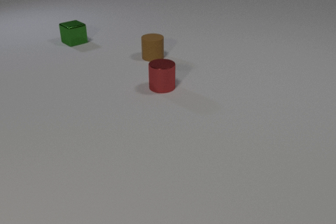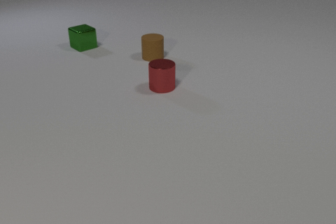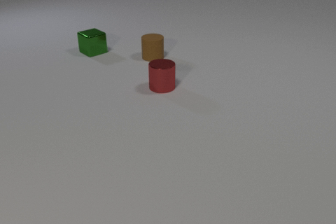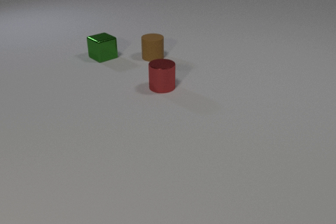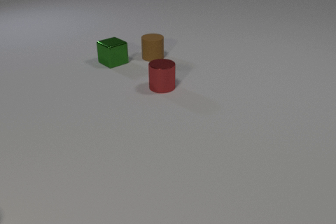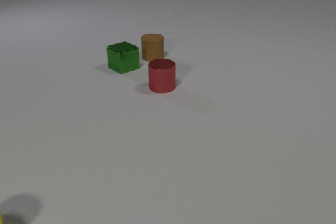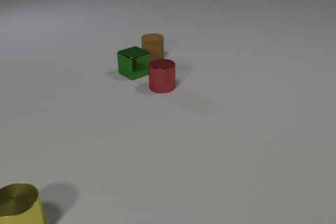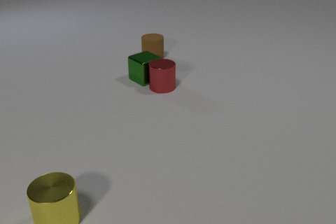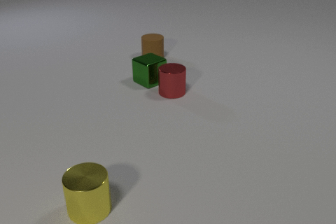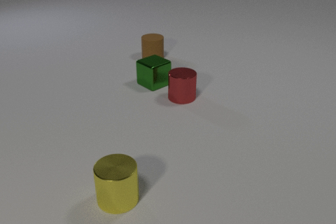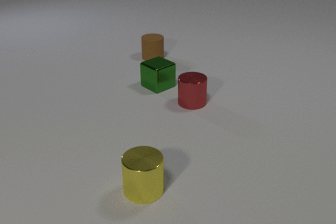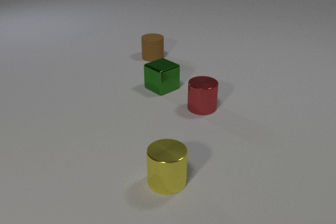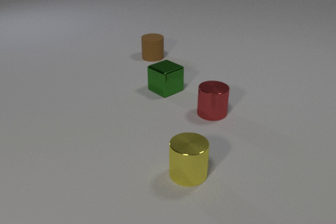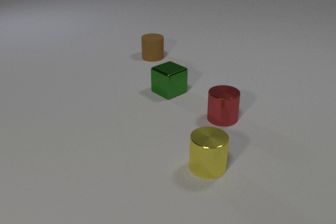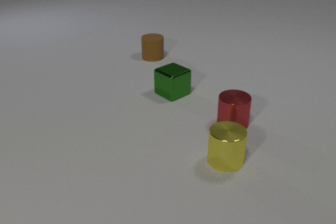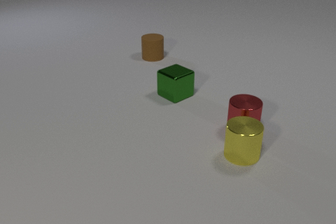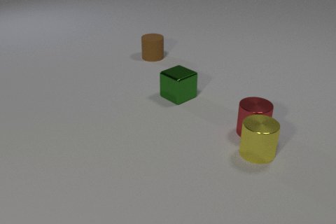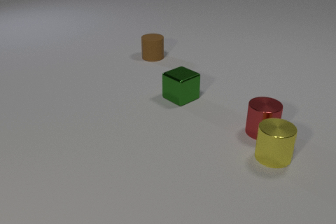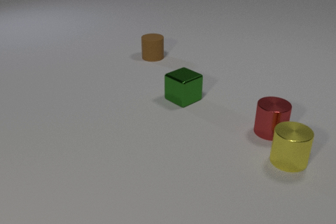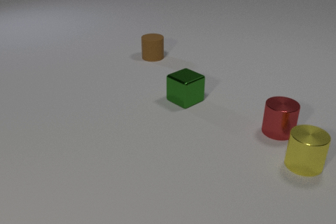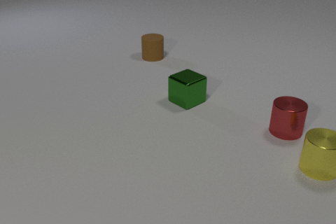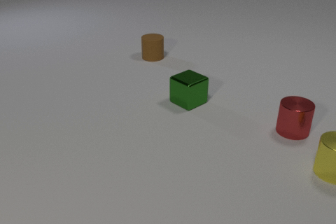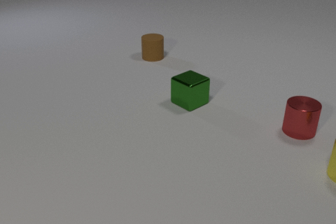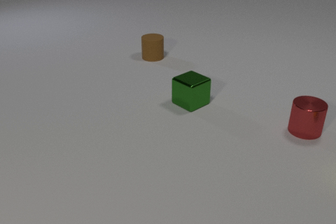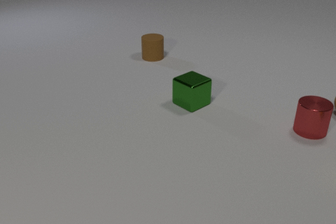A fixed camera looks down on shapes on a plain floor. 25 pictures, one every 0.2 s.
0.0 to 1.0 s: The green metal cube slides toward the camera and to the right.
1.0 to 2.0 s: The green metal cube slides toward the camera and to the right. The red metal cylinder slides toward the camera and to the right. The yellow metal cylinder comes in at the left edge, slides to the right. The green metal cube and the red metal cylinder collide.
2.0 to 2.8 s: The green metal cube slides toward the camera and to the right. The red metal cylinder slides to the right and toward the camera. The yellow metal cylinder slides to the right and away from the camera.
2.8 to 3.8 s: The green metal cube slides toward the camera and to the right. The red metal cylinder slides to the right. The yellow metal cylinder slides to the right. The red metal cylinder and the yellow metal cylinder collide.
3.8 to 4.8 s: The green metal cube slides toward the camera and to the right. The red metal cylinder slides to the right and away from the camera. The yellow metal cylinder slides to the right, leaves at the right edge.
How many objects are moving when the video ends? 3.
Are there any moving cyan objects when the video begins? no.
What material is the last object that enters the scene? rubber.
